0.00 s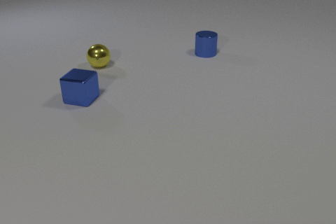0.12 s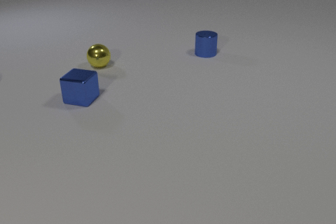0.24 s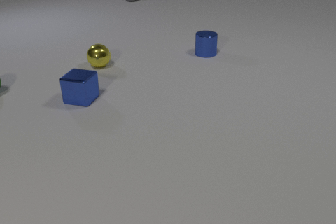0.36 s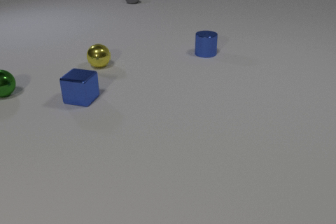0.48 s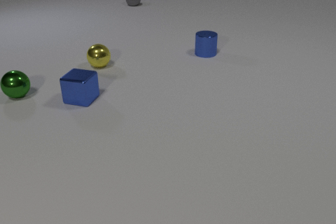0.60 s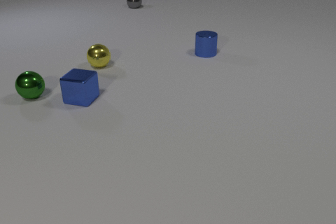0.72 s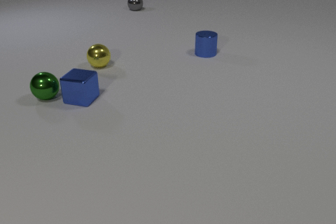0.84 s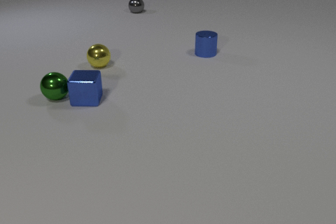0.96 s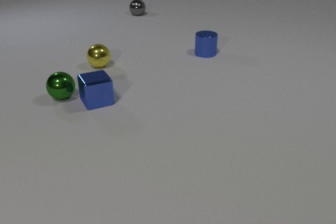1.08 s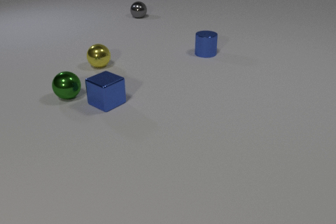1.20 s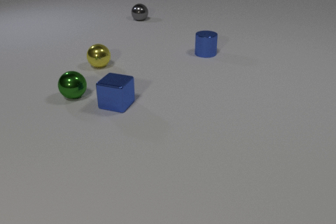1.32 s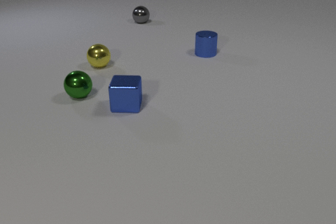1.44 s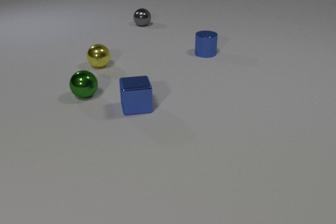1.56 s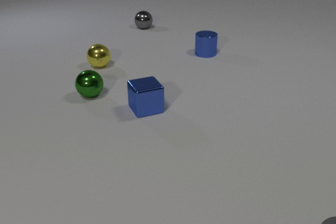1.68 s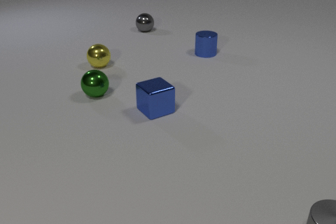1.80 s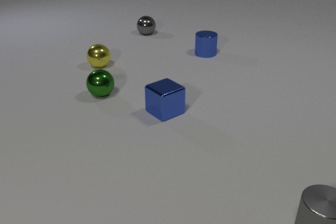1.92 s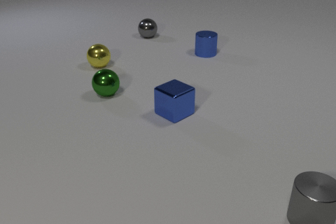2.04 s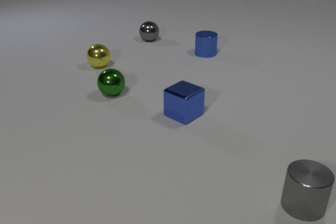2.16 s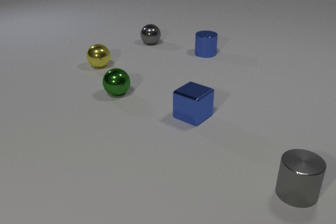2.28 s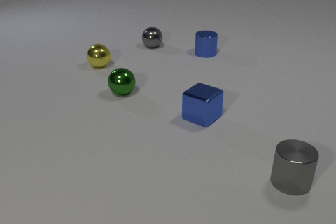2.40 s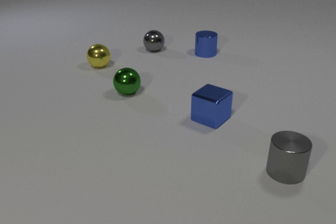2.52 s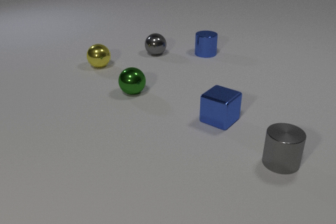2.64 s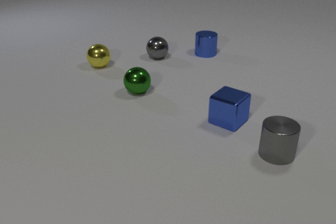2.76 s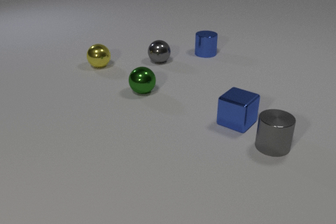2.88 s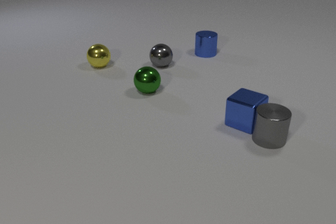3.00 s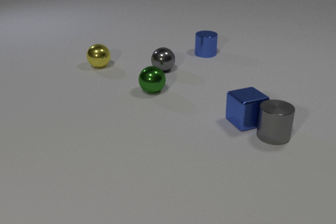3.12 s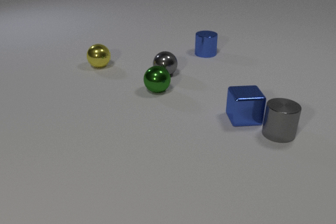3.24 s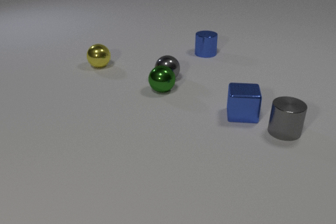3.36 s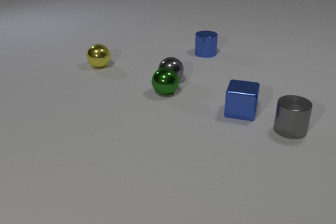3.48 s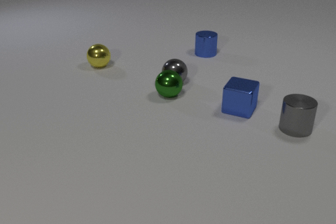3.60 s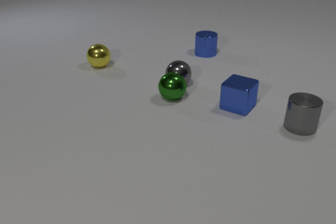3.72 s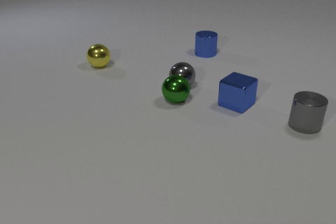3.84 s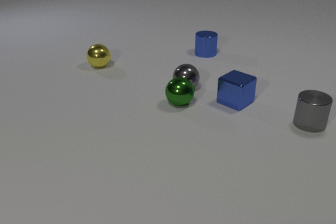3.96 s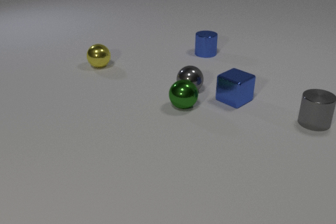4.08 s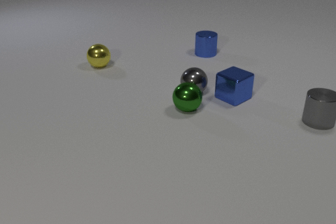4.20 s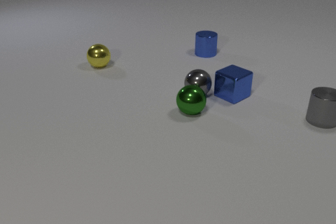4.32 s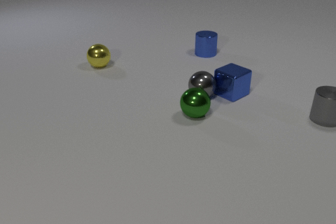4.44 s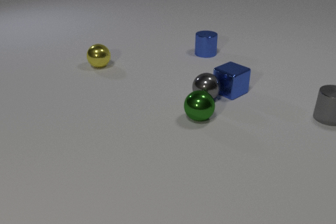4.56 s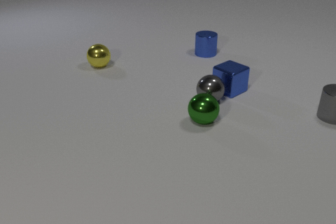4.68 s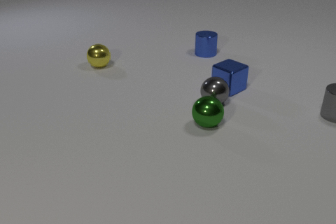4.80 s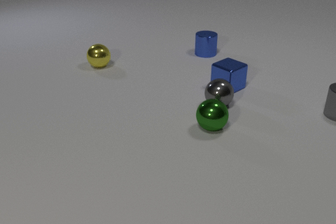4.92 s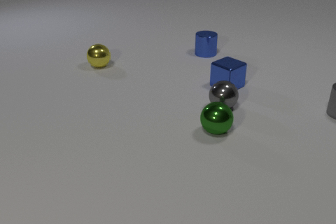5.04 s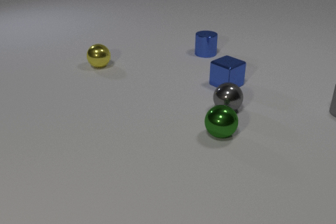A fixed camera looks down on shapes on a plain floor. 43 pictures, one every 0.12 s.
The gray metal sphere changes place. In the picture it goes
toward the camera.
The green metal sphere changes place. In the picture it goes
to the right.
0.00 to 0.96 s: The green metal sphere comes in at the left edge, rolls to the right and toward the camera. The blue metal cube slides to the right and toward the camera, spins so that its near face slides to the right, counterclockwise seen from above. The gray metal sphere comes in at the top edge, rolls toward the camera. The green metal sphere and the blue metal cube collide.
0.96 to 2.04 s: The green metal sphere rolls to the right. The blue metal cube slides to the right, spins counterclockwise seen from above by about 105 degrees, its near face sliding to the right. The gray metal sphere rolls toward the camera. The gray metal cylinder comes in at the bottom edge, slides away from the camera and to the left.
2.04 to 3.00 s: The green metal sphere rolls to the right. The blue metal cube slides to the right, spins clockwise seen from above by about 30 degrees, its near face sliding to the left. The gray metal sphere rolls toward the camera. The gray metal cylinder slides away from the camera. The blue metal cube and the gray metal cylinder collide.
3.00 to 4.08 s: The green metal sphere rolls toward the camera and to the right. The blue metal cube slides away from the camera, spins so that its near face slides to the left, clockwise seen from above. The gray metal sphere rolls toward the camera and to the right. The gray metal cylinder slides away from the camera and to the right. The green metal sphere and the gray metal sphere collide.
4.08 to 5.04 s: The green metal sphere rolls toward the camera and to the right. The blue metal cube slides away from the camera. The gray metal sphere rolls to the right and toward the camera. The gray metal cylinder slides away from the camera and to the right. The blue metal cube and the gray metal sphere collide.
What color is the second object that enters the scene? green.
Are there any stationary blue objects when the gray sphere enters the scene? yes.
How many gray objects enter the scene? 2.
